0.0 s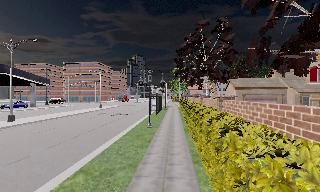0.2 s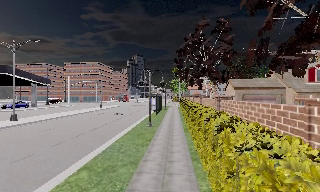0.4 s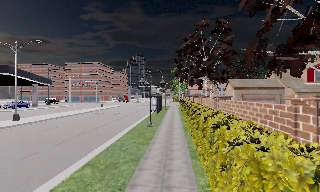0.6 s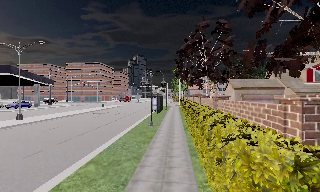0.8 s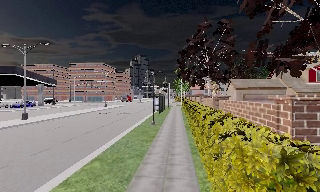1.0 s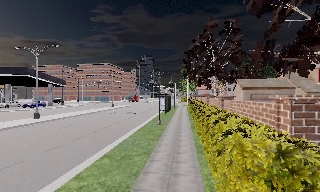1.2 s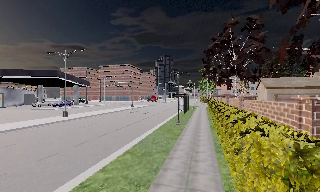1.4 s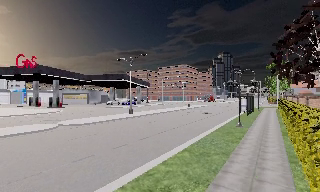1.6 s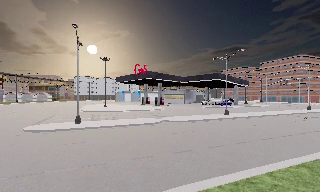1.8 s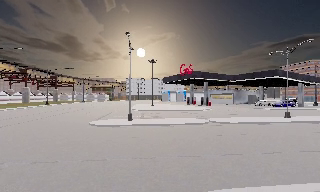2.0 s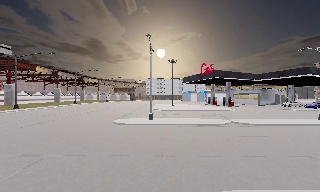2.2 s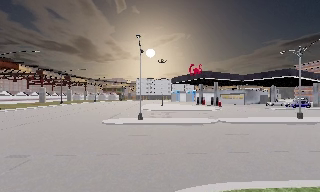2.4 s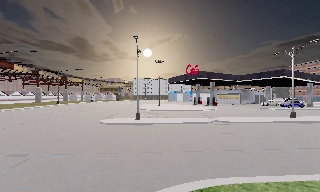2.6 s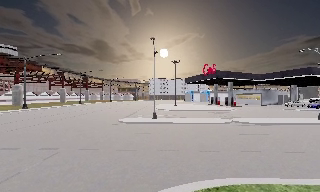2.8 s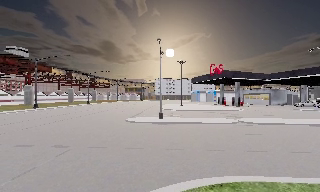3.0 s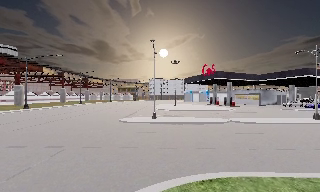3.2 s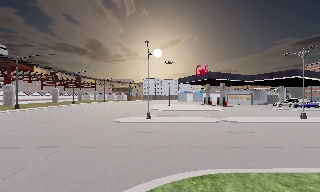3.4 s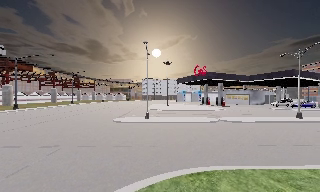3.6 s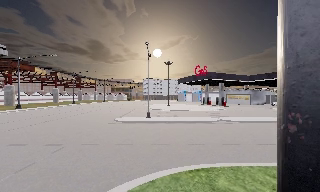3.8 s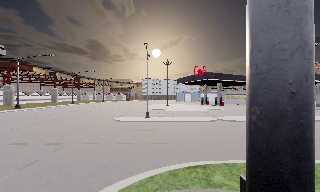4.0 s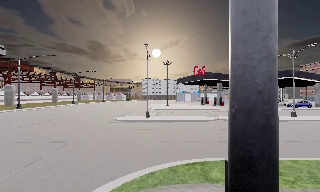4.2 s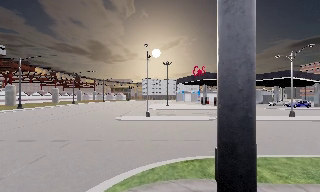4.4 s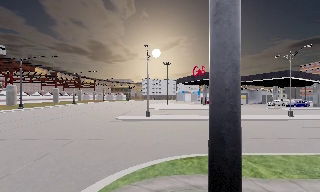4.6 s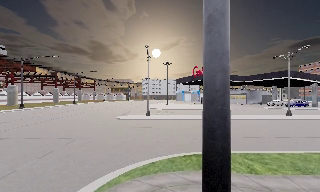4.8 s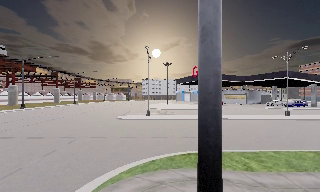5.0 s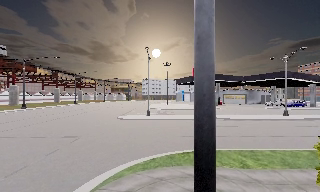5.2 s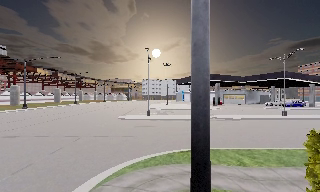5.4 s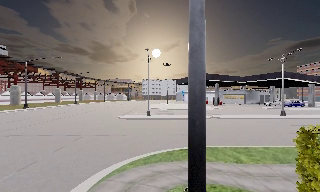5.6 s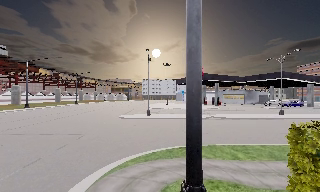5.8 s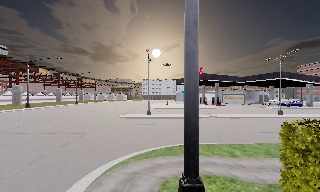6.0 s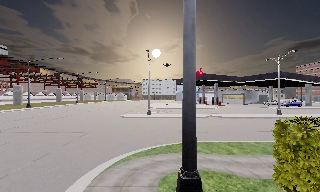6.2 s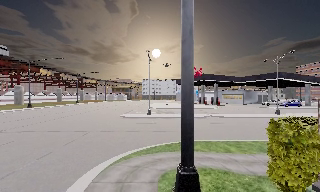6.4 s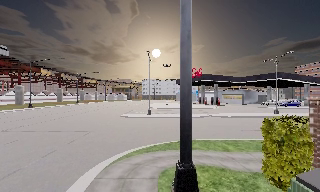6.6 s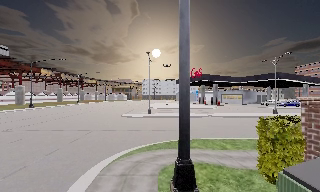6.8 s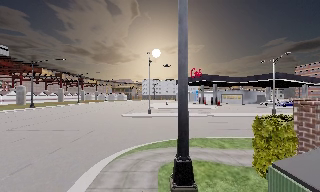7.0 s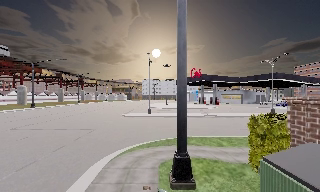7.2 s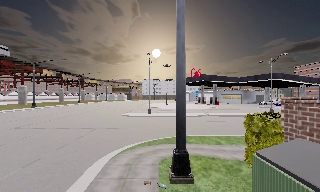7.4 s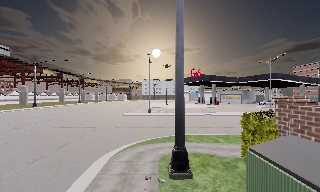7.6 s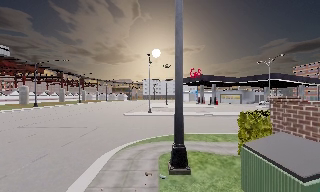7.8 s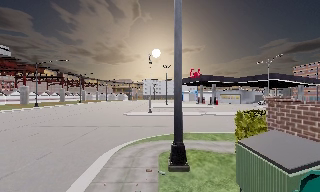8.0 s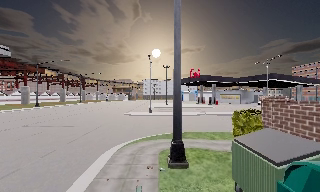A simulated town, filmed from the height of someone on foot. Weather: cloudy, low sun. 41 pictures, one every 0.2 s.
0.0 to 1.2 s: The camera travels backward, about 1.5 m, so what stands in front gets smaller.
1.2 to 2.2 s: The camera swings to its left by about 70 degrees, and the scene slides to the right. It travels backward, about 1 m.
2.2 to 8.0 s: The camera travels backward, about 7 m, so what stands in front gets smaller.
The film runs backward here.
